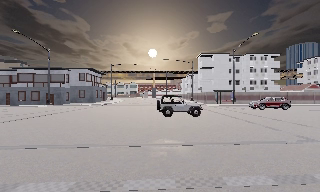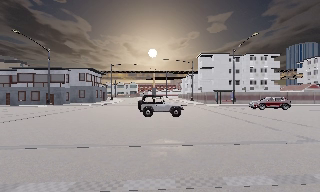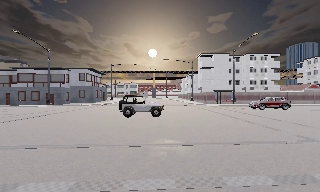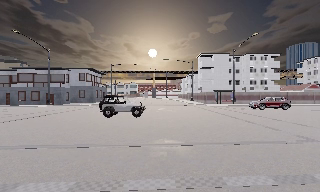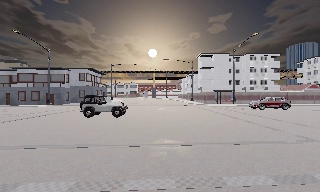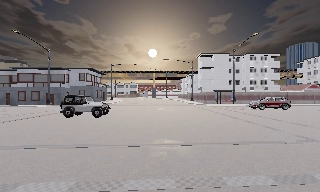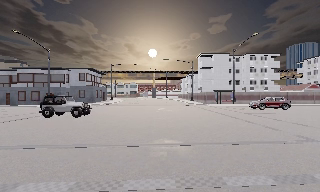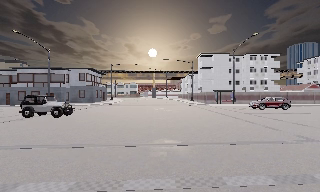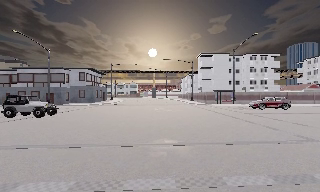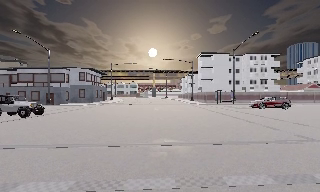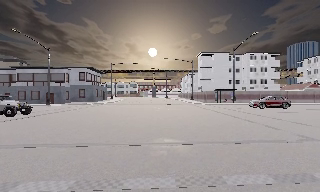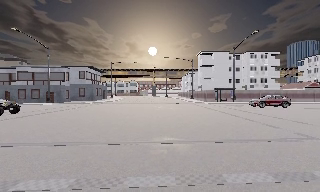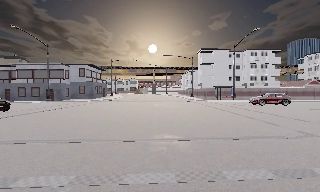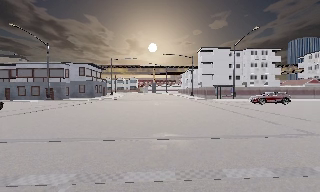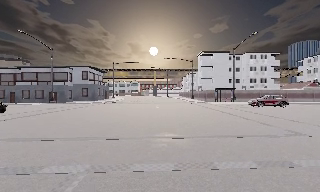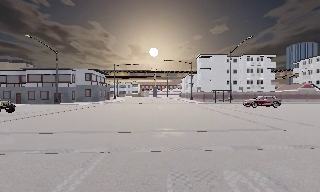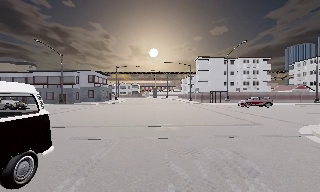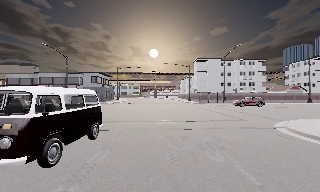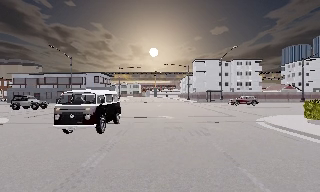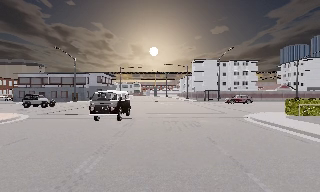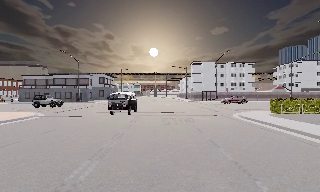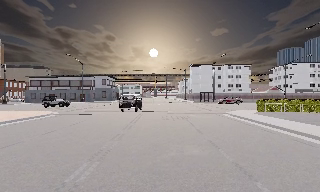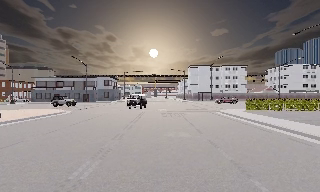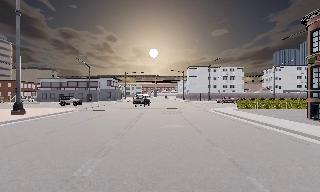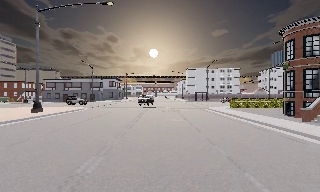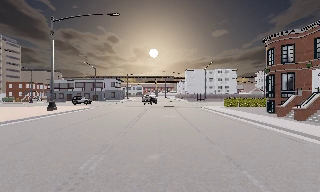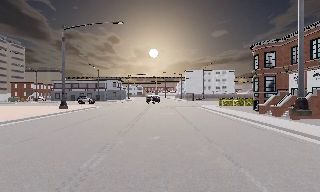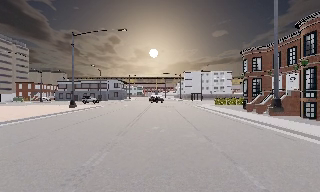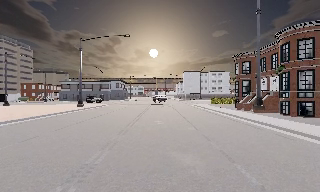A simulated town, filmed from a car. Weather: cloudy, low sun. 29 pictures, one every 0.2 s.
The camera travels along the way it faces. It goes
backward.
0.0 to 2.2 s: The camera keeps its place and its aim.
2.2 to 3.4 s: The camera travels backward, about 5 m, so what stands in front gets smaller. It gains speed.
3.4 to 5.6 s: The camera travels backward, about 20 m, so what stands in front gets smaller.
The film runs backward here.
